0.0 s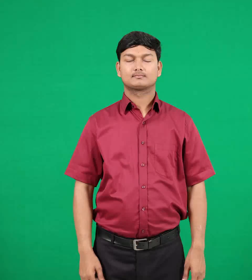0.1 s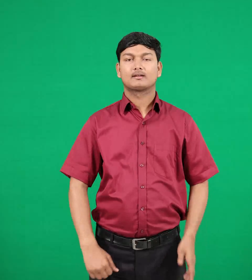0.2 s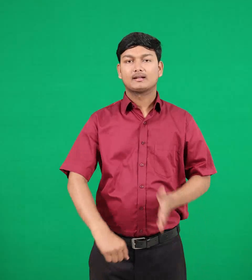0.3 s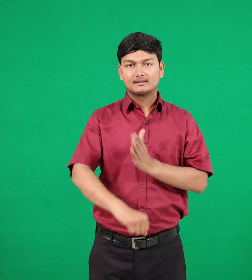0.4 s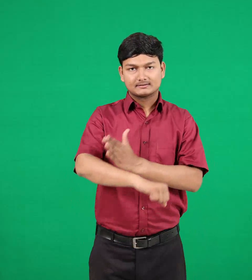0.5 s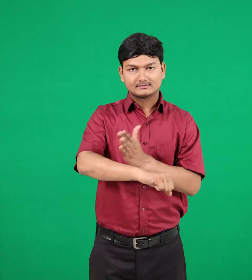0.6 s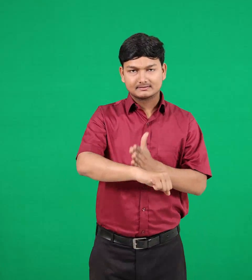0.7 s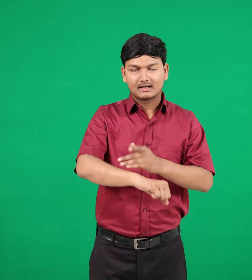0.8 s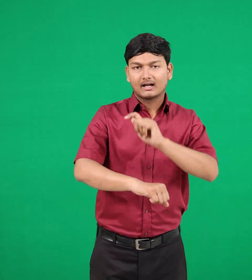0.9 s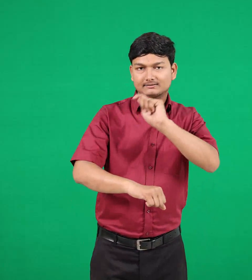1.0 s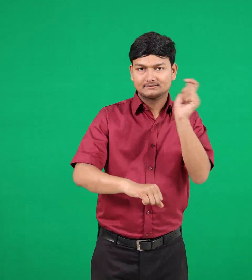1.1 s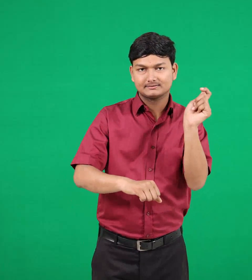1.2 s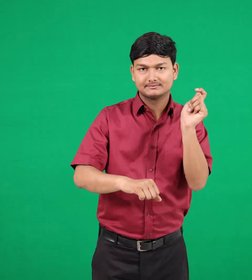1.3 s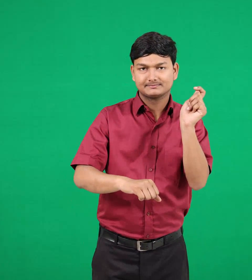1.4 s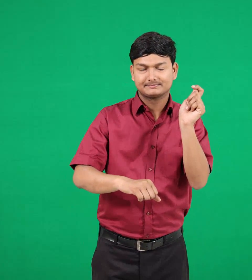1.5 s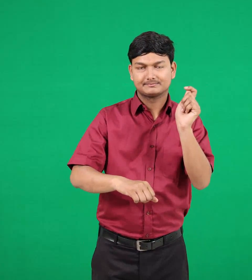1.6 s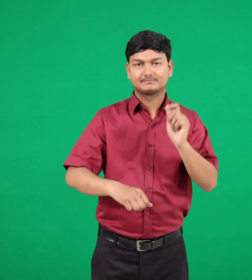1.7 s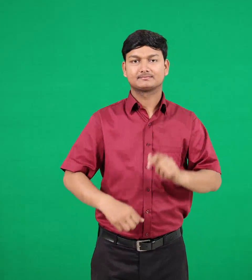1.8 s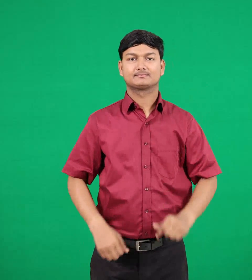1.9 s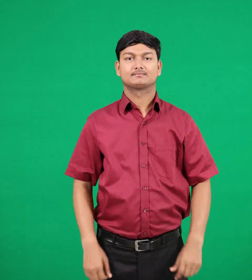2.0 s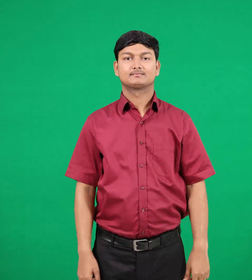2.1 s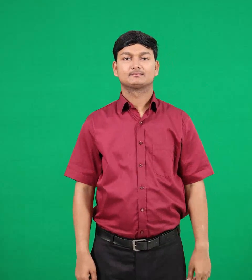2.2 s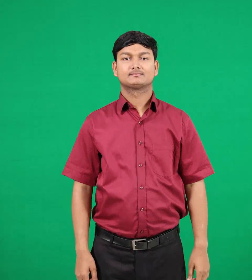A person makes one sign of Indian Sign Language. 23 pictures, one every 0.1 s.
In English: meat
